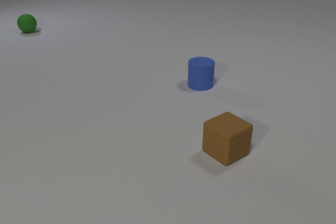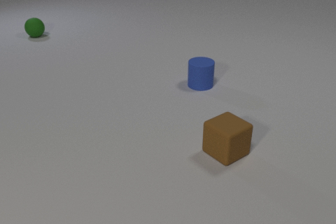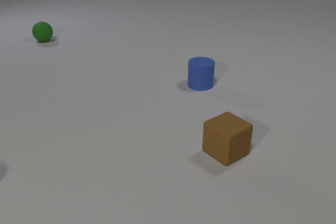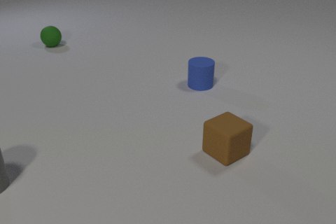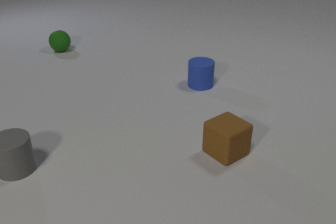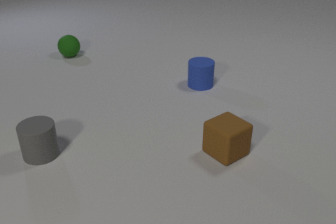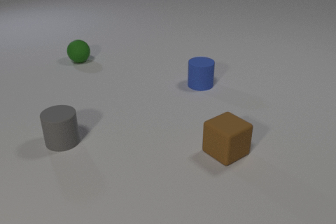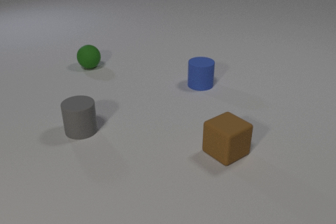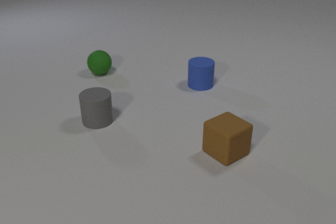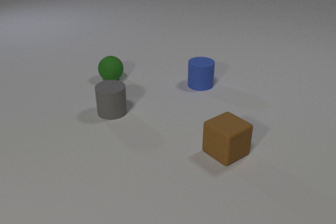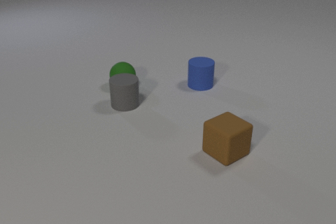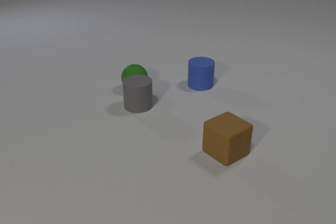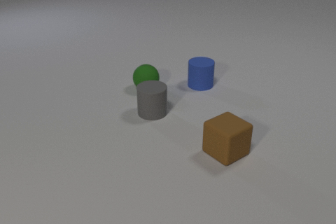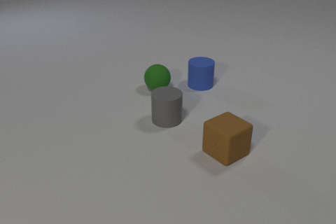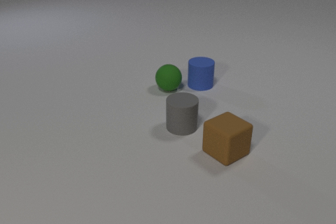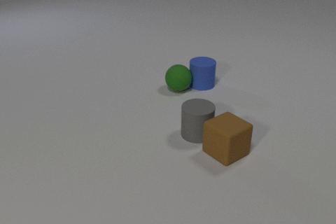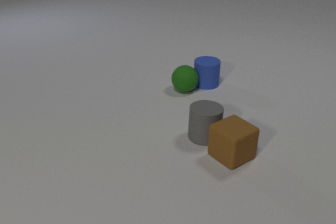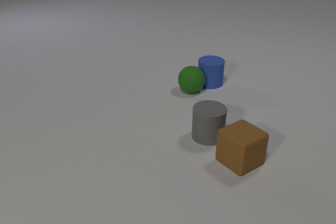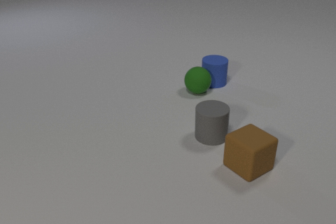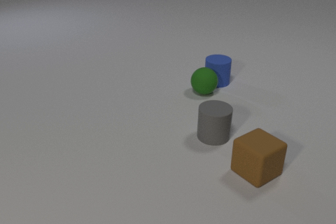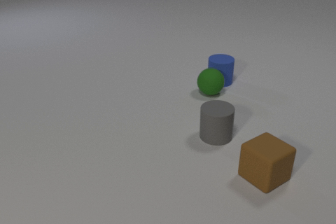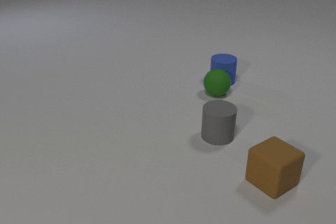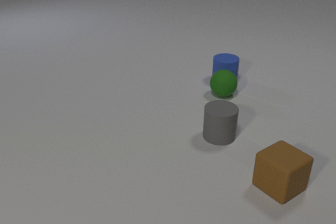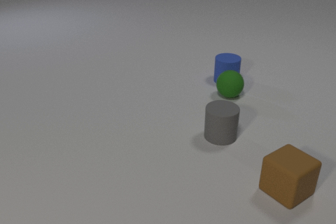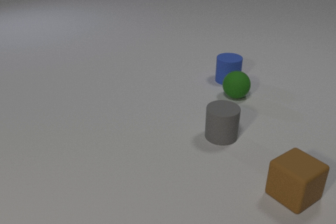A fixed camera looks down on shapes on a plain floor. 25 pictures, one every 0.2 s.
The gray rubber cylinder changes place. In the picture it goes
to the right.
0.0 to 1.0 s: The gray rubber cylinder comes in at the left edge, slides to the right and away from the camera. The green rubber sphere rolls toward the camera and to the right.
1.0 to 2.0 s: The gray rubber cylinder slides to the right and away from the camera. The green rubber sphere rolls toward the camera and to the right.
2.0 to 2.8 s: The gray rubber cylinder slides to the right and toward the camera. The green rubber sphere rolls to the right. The gray rubber cylinder and the green rubber sphere collide.
2.8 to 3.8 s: The gray rubber cylinder slides to the right and toward the camera. The green rubber sphere rolls to the right. The blue rubber cylinder slides to the right and away from the camera. The brown rubber cube slides to the right and toward the camera. The green rubber sphere and the blue rubber cylinder collide. The gray rubber cylinder and the brown rubber cube collide.
3.8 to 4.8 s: The gray rubber cylinder slides to the right. The green rubber sphere rolls to the right. The blue rubber cylinder slides to the right and away from the camera. The brown rubber cube slides to the right and toward the camera.
What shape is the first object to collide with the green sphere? cylinder.
What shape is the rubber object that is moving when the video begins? sphere.
Are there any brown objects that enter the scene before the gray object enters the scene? no.
